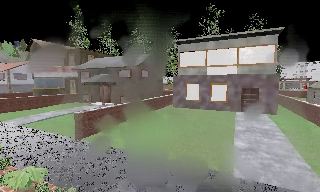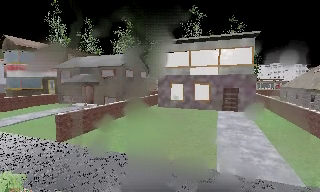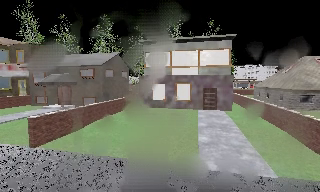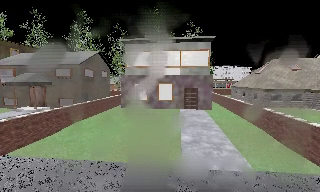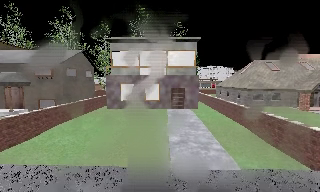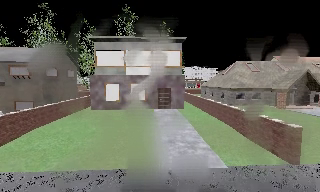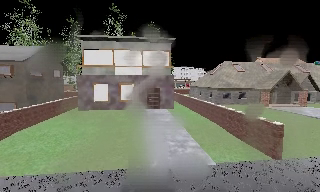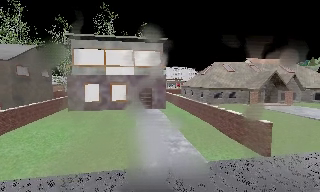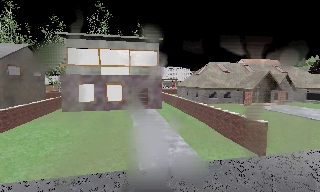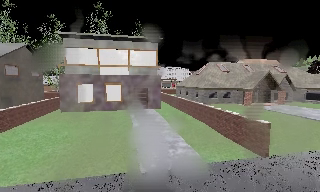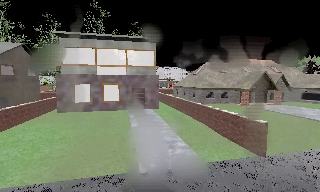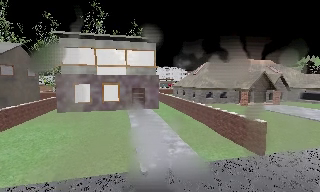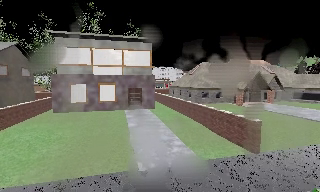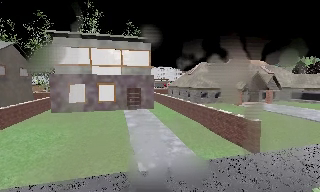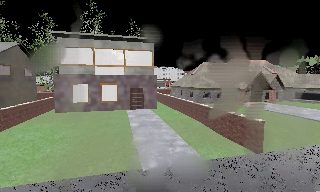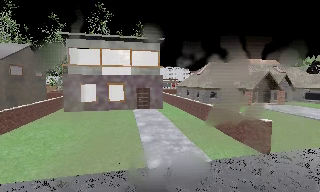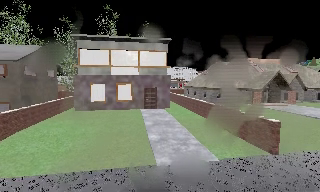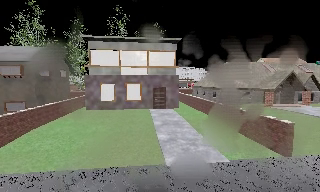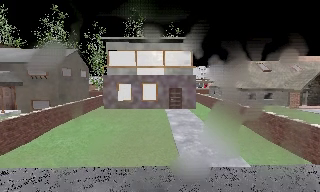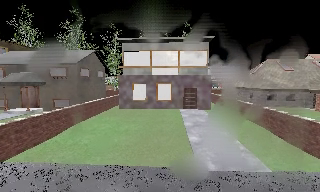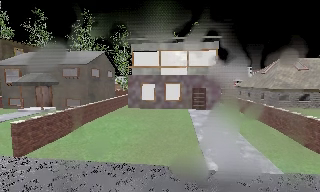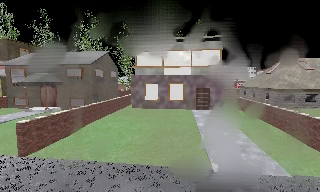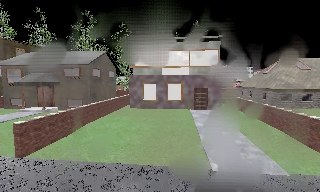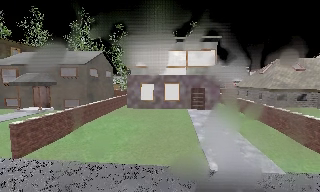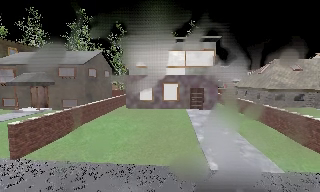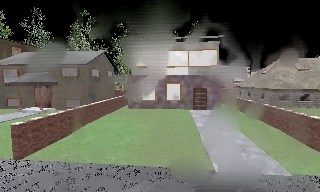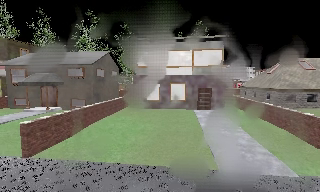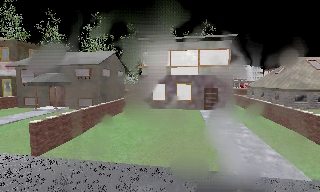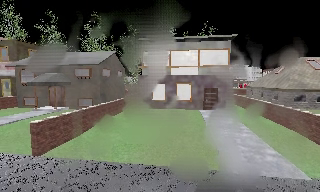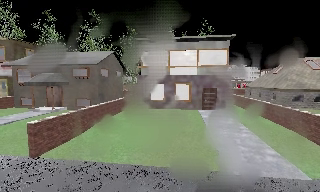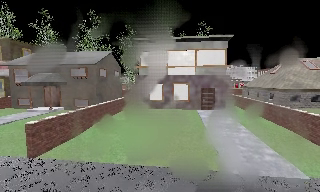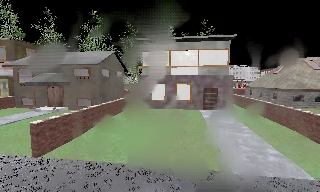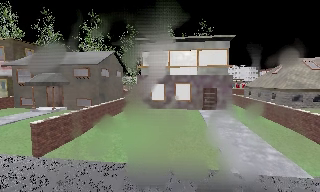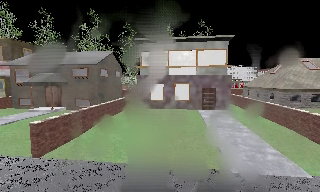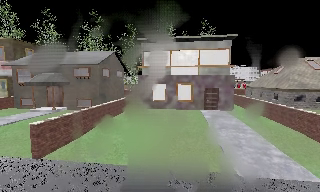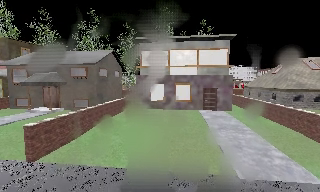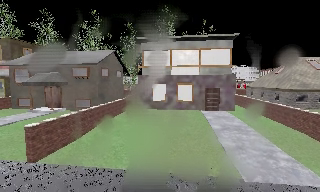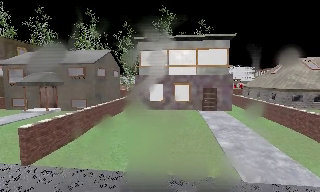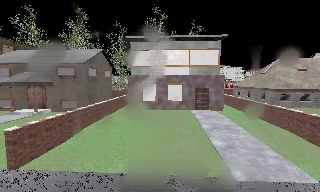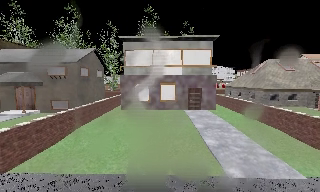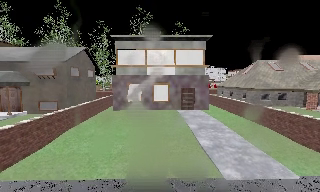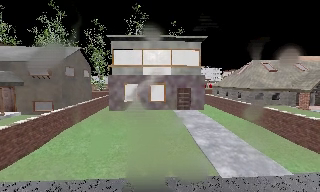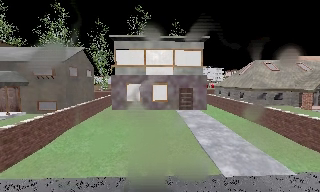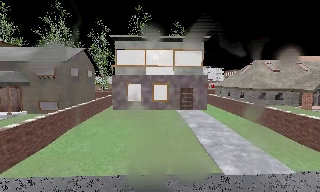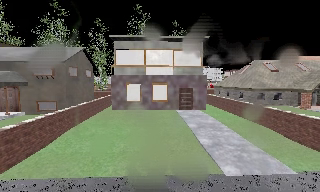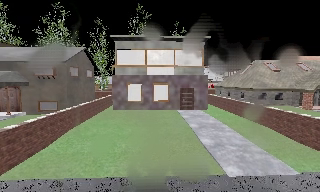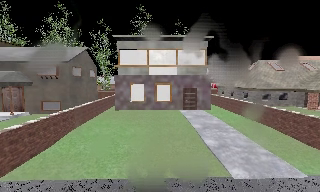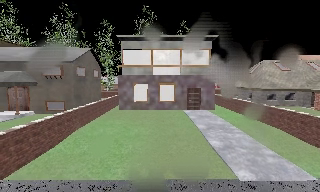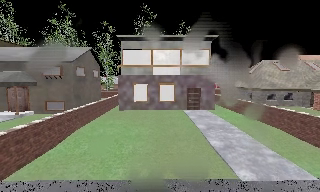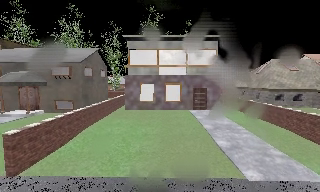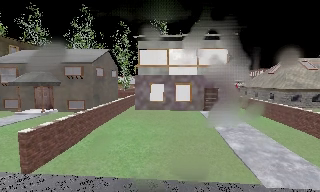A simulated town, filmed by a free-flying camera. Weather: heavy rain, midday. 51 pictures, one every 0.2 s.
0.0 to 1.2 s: The camera pans to its right, which is clockwise from overhead, by about 35 degrees.
1.2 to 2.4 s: The camera shifts only a little, or ends up much as it began.
2.4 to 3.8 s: The scene slides to the right, as the camera pans about 20 degrees to its left.
3.8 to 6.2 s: The camera travels to its left, about 0.5 m, so close, fixed things drift to the right.
6.2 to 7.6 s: The camera travels forward, about 0.5 m, so what stands in front looms larger.
7.6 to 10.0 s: The camera travels to its left, about 0.5 m, so close, fixed things drift to the right.
The film runs forward here.
